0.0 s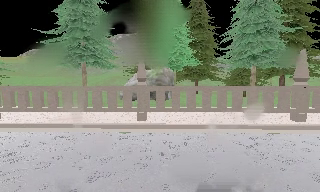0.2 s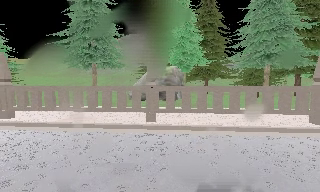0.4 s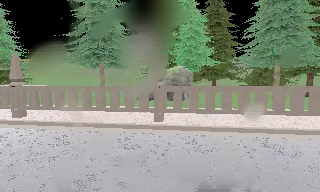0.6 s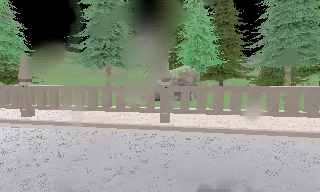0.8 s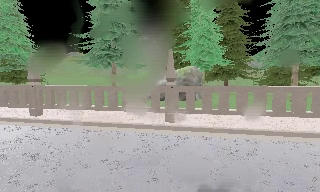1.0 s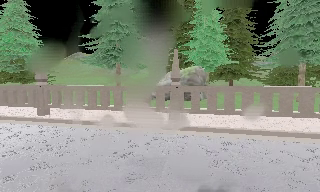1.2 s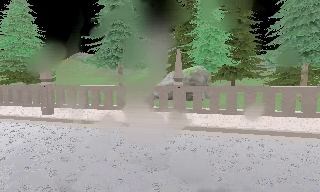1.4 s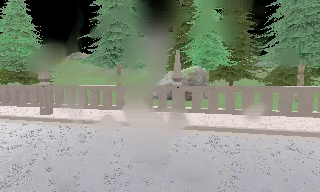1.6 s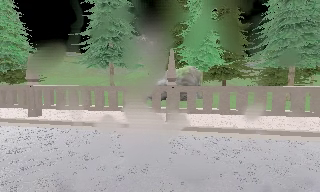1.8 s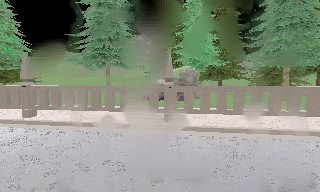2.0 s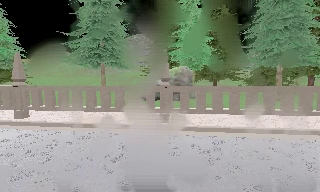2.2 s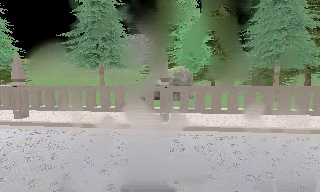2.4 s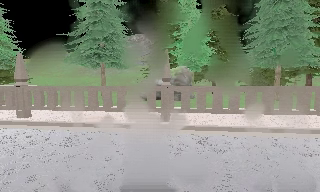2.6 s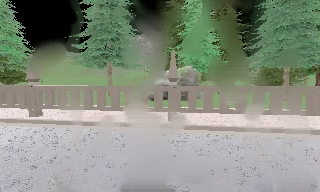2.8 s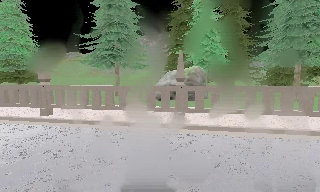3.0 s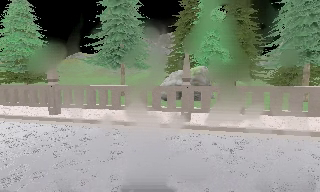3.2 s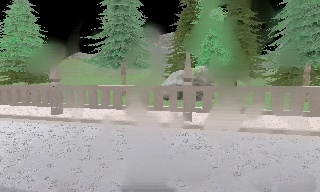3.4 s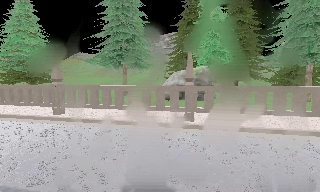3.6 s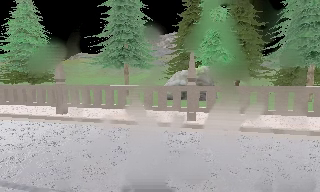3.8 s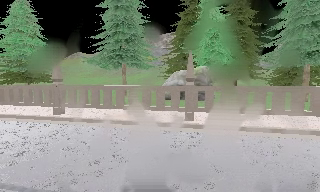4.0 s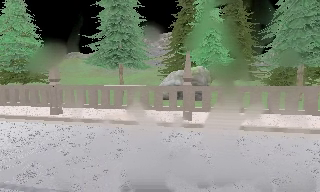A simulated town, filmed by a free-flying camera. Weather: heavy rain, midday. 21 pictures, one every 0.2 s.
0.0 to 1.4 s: The camera pans to its left, which is counterclockwise from overhead, by about 10 degrees.
1.4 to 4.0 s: The camera travels to its left, about 0.5 m, so close, fixed things drift to the right.
The film runs forward here.
